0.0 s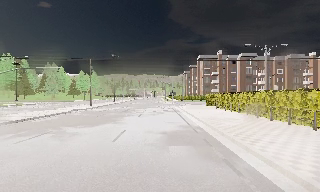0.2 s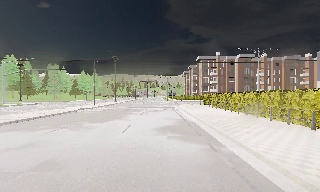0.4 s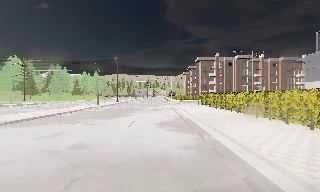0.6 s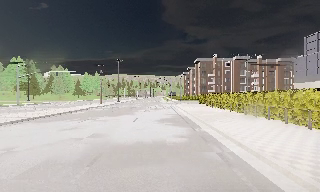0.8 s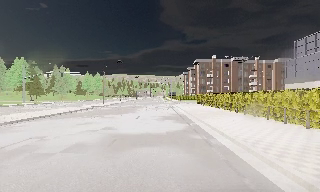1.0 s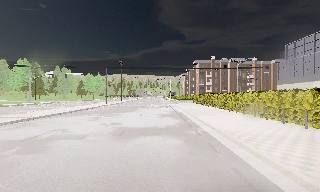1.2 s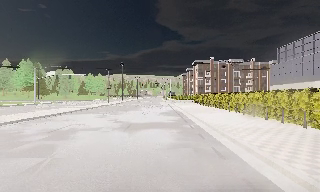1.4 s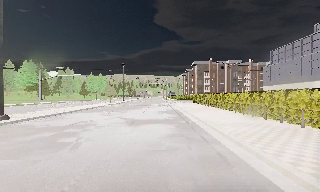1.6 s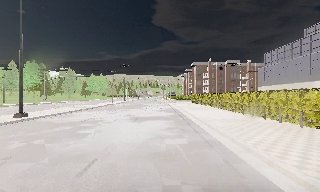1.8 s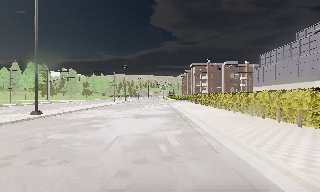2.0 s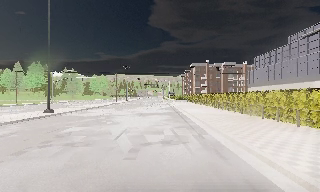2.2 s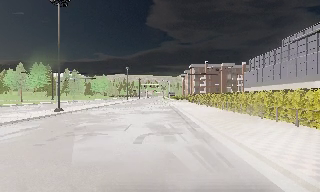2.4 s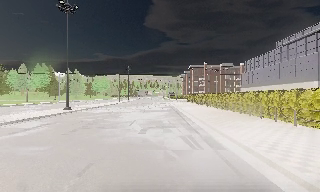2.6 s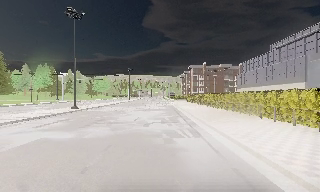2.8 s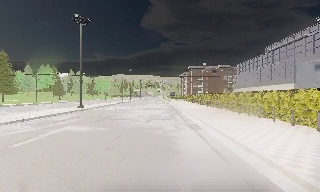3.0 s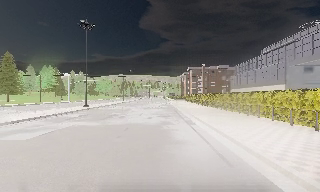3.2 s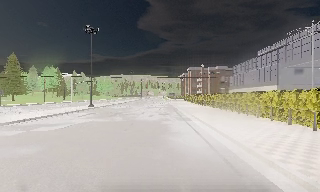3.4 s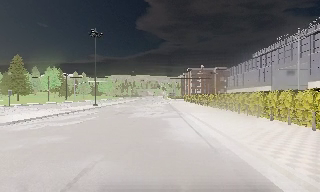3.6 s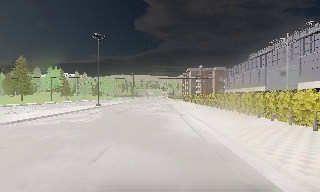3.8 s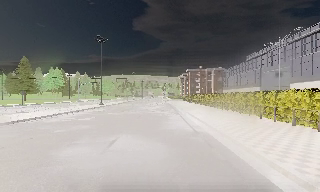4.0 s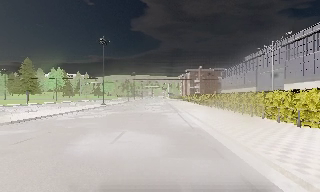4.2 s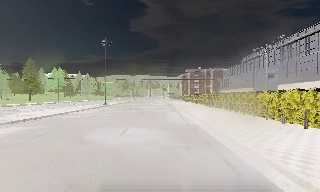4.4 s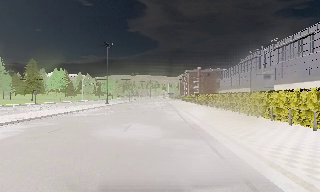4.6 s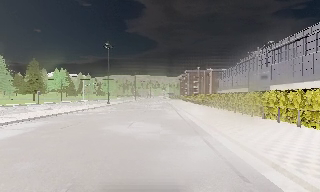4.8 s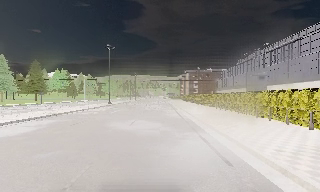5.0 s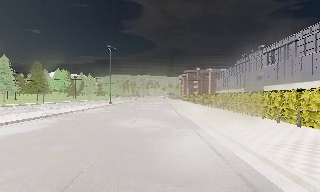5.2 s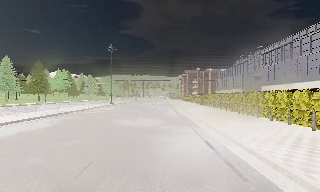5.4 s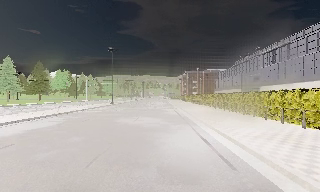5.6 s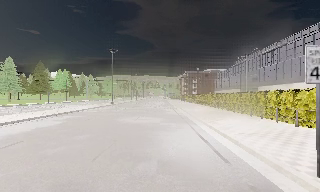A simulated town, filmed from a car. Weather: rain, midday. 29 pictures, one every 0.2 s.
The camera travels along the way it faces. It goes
backward.
0.0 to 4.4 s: The camera travels backward, about 30 m, so what stands in front gets smaller.
4.4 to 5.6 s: The camera travels backward, about 3.5 m, so what stands in front gets smaller. It loses speed.
The film runs backward here.
